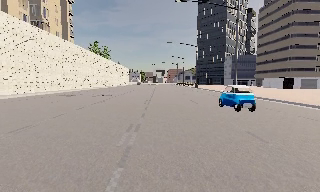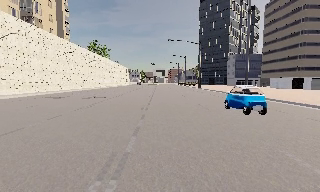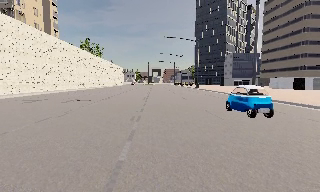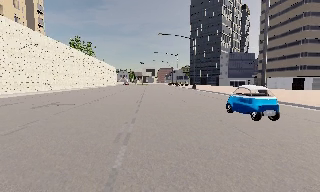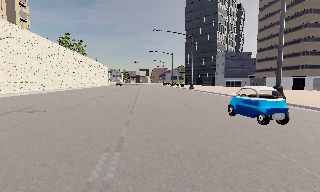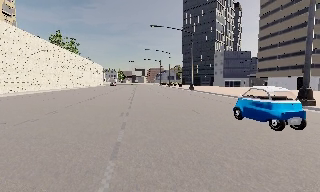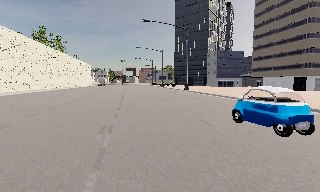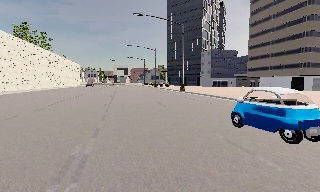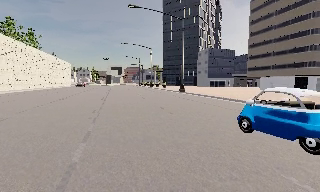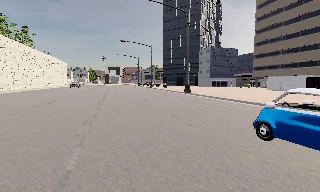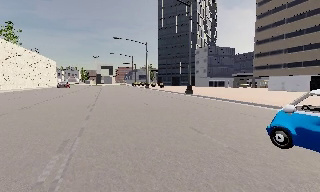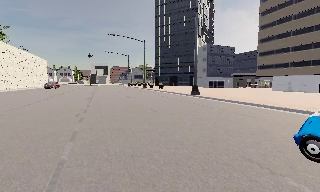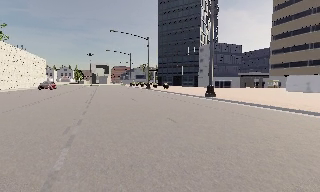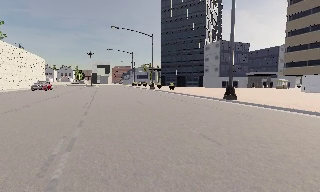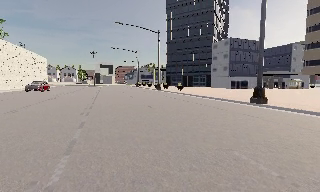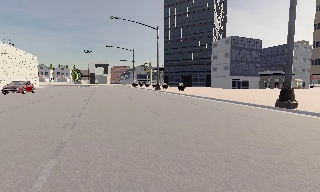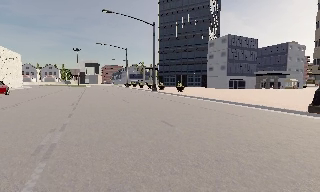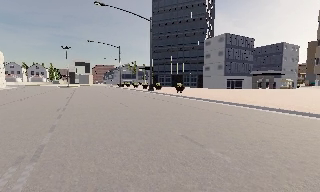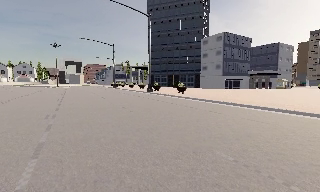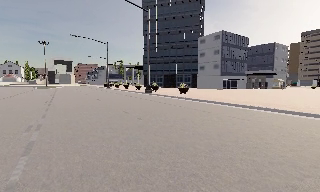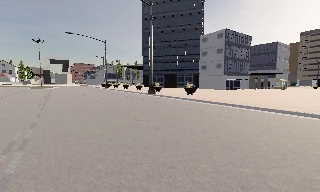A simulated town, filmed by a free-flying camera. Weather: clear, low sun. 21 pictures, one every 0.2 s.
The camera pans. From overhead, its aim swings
clockwise.
0.0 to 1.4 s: The camera pans to its right, which is clockwise from overhead, by about 15 degrees. It travels forward, about 16 m, so what stands in front looms larger.
1.4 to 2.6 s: The camera travels forward, about 14 m, so what stands in front looms larger.
2.6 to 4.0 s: The camera pans to its right, which is clockwise from overhead, by about 15 degrees. It travels forward and to its left, about 13 m, so what stands in front looms larger.
The film runs forward here.
